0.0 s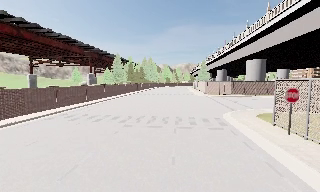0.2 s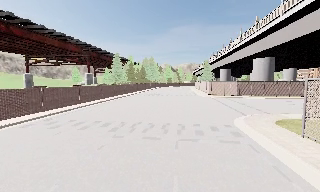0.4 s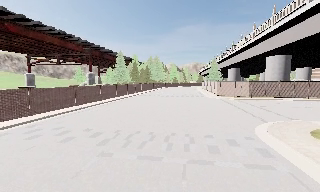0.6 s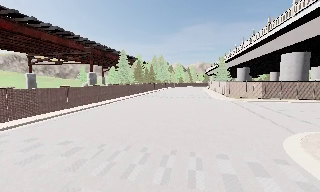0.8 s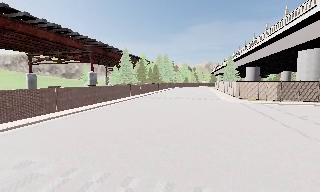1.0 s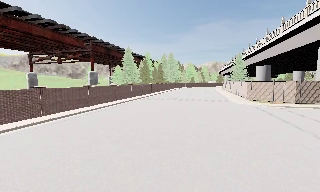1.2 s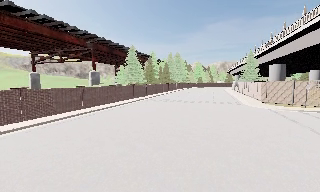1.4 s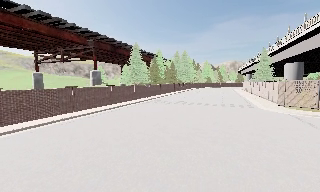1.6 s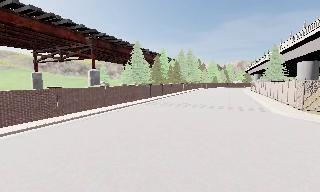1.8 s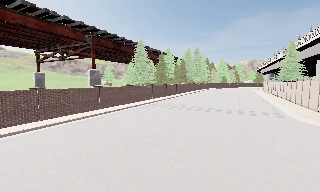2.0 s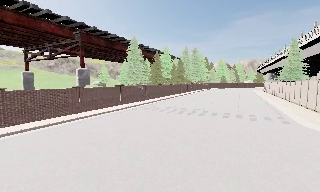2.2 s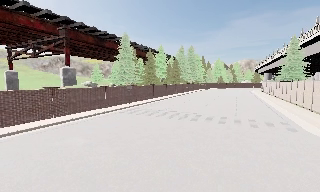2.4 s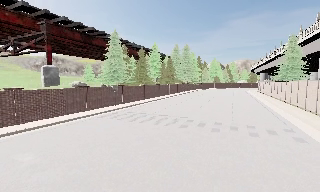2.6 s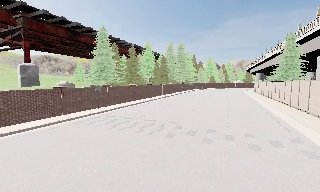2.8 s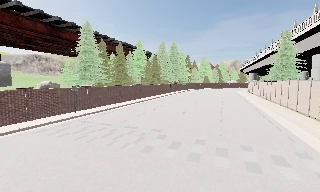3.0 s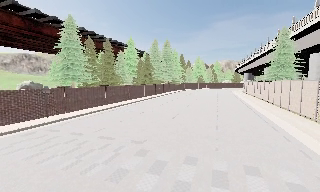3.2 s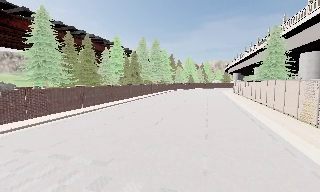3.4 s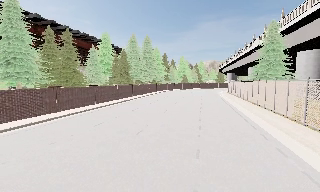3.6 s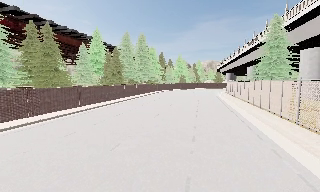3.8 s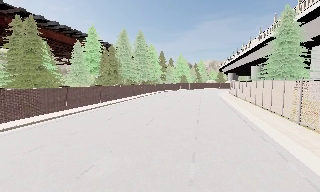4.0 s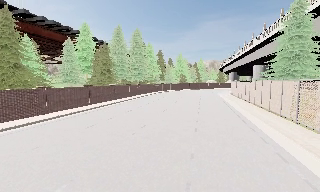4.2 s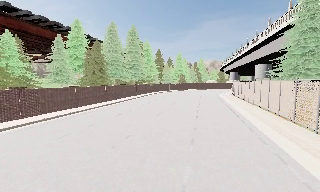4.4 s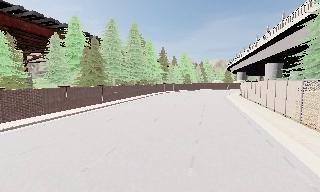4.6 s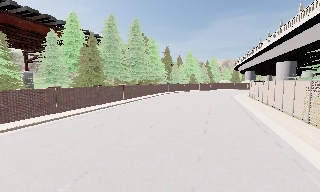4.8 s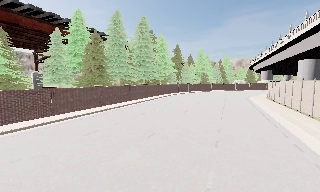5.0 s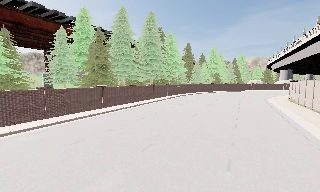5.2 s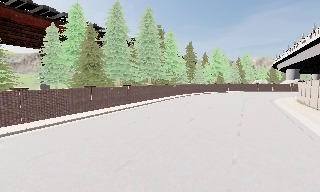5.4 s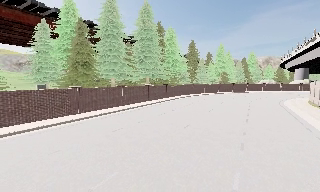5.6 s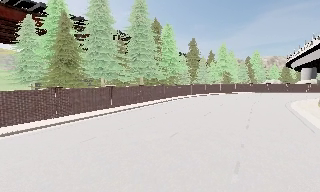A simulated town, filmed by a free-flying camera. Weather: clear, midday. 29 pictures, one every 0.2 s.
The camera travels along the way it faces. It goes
forward.
0.0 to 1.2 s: The camera pans to its left, which is counterclockwise from overhead, by about 10 degrees. It travels forward, about 14 m, so what stands in front looms larger.
1.2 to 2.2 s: The camera travels forward and to its right, about 11 m, so what stands in front looms larger.
2.2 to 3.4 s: The scene slides to the left, as the camera pans about 10 degrees to its right. It travels forward, about 13 m, so what stands in front looms larger.
3.4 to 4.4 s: The camera travels forward, about 11 m, so what stands in front looms larger.
4.4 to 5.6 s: The camera pans to its left, which is counterclockwise from overhead, by about 15 degrees. It travels forward and to its right, about 12 m, so what stands in front looms larger.
The film runs forward here.
